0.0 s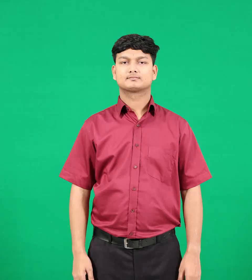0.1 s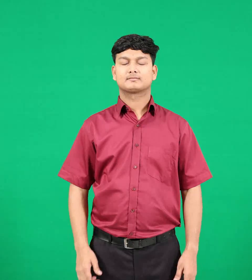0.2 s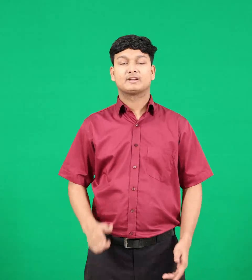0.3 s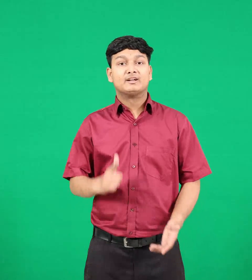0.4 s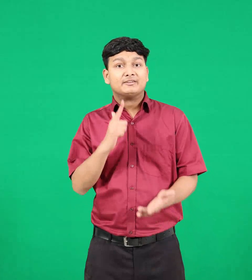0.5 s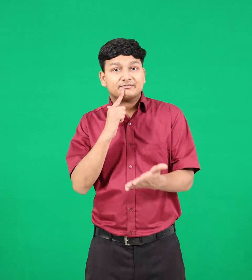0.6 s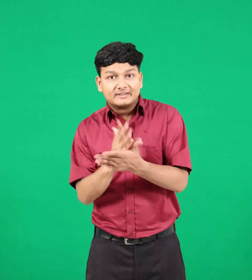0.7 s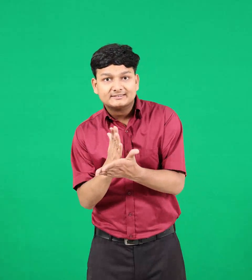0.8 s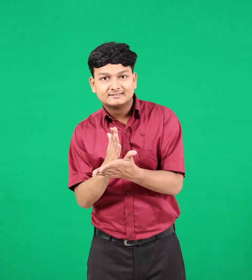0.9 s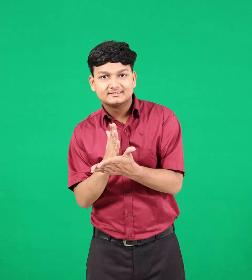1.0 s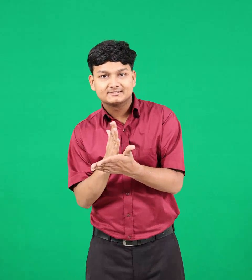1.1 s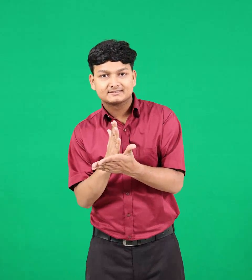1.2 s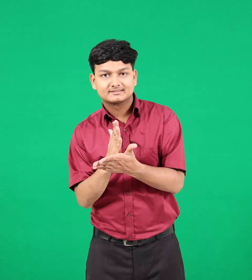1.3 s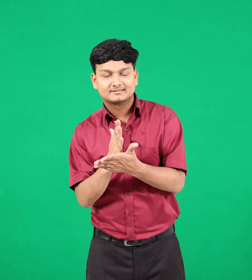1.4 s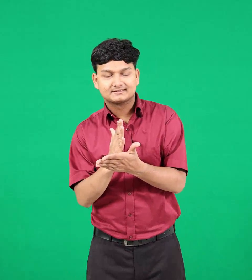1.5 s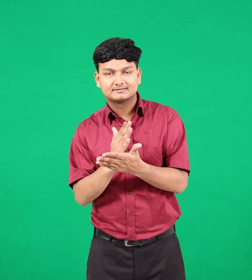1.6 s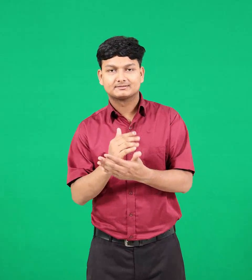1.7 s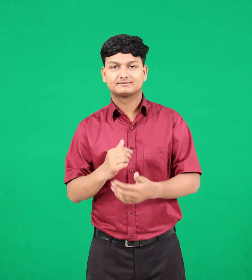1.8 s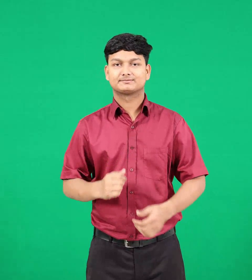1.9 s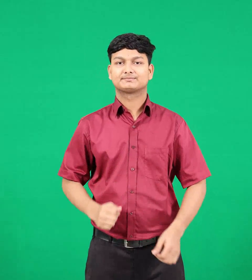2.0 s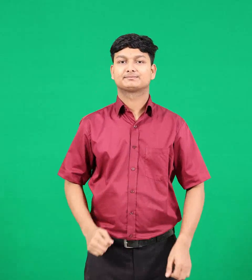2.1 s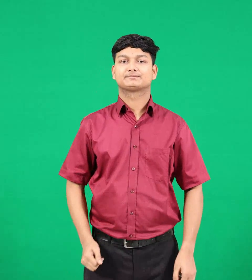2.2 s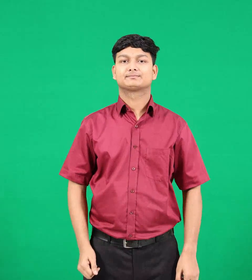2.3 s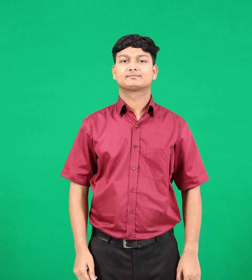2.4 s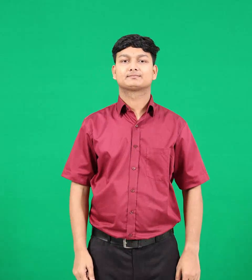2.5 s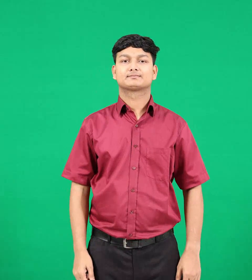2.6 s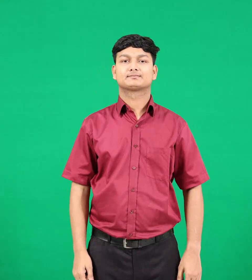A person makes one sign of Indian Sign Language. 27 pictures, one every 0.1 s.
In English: fact
